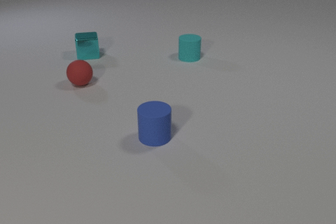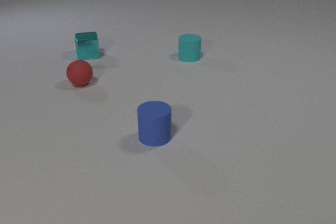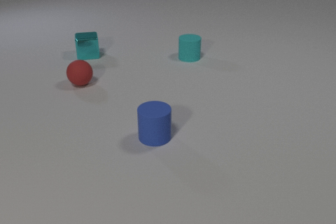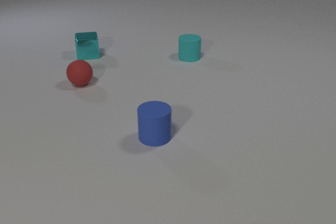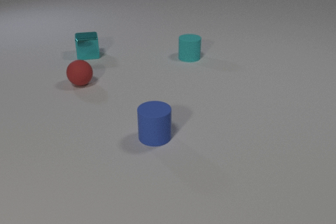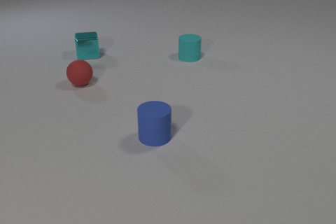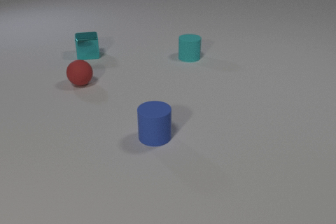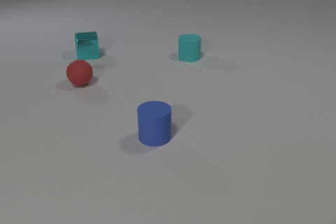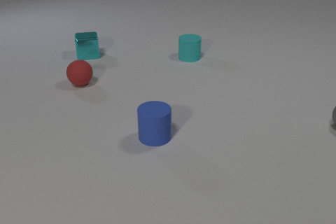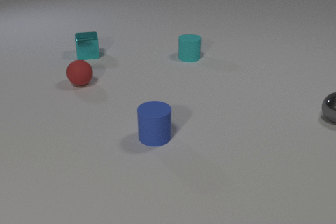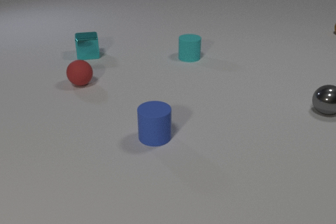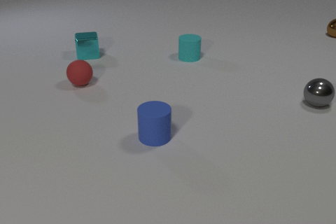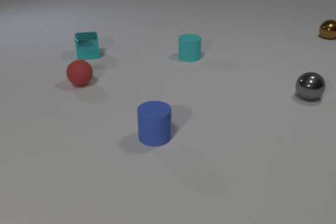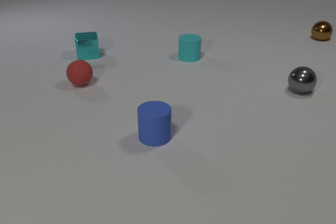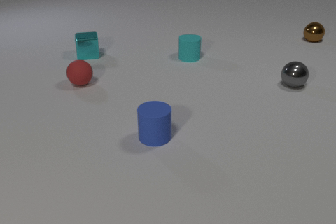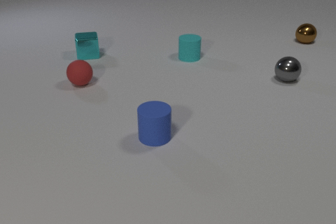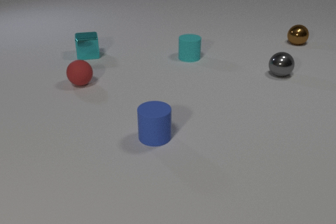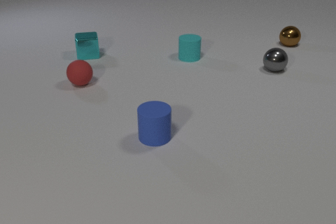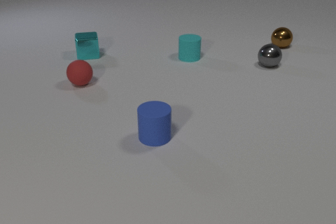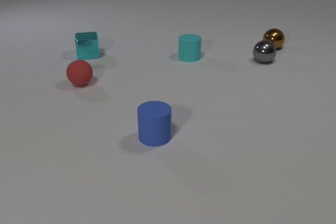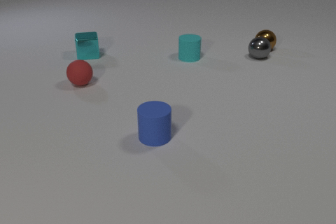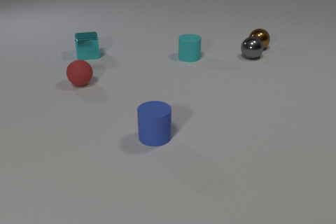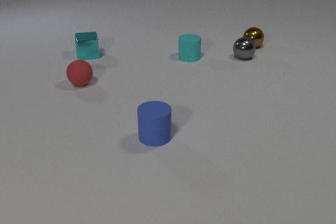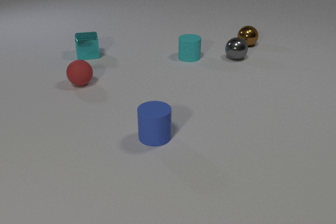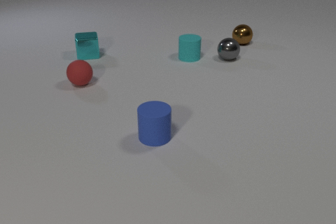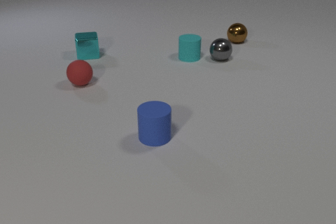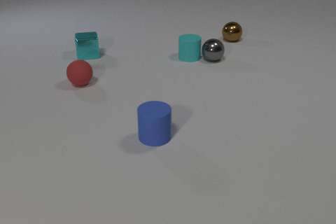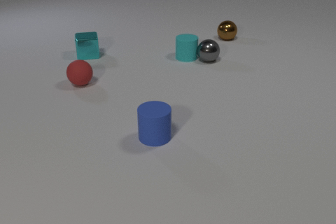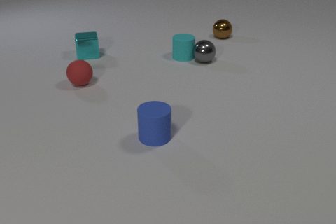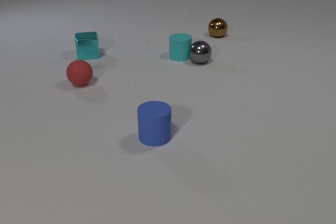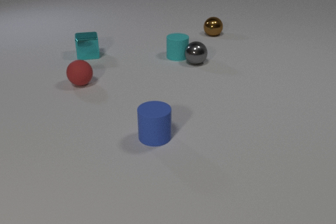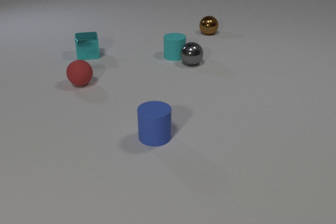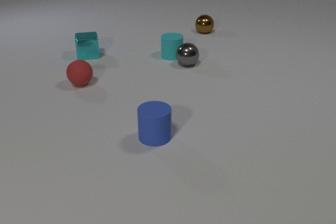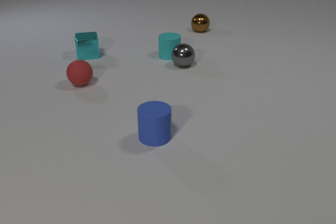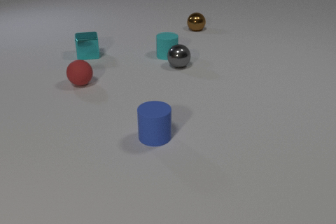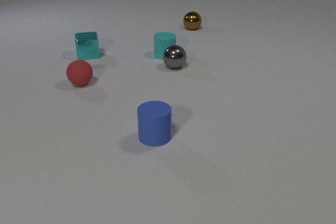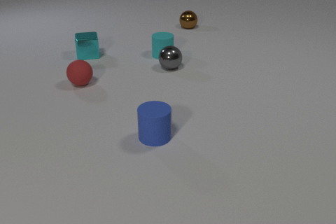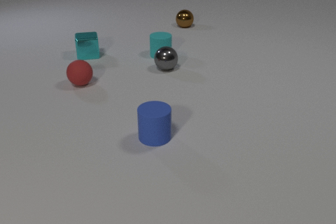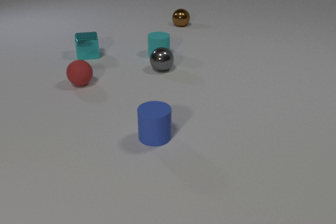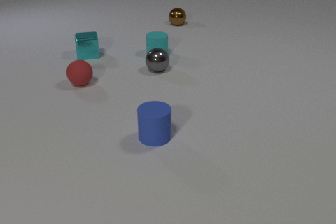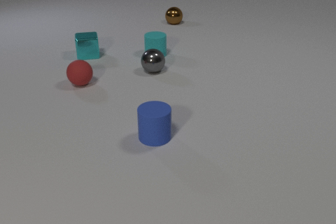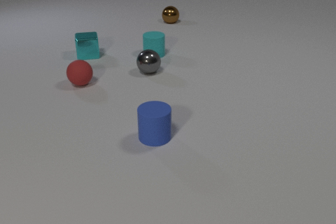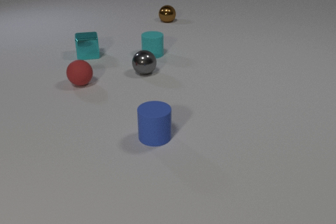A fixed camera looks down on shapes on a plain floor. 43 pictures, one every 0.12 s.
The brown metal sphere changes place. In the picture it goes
to the left.
The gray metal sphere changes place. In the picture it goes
to the left.
0.00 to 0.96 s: The gray metal sphere comes in at the right edge.
0.96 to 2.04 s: The gray metal sphere rolls away from the camera and to the left. The brown metal sphere comes in at the right edge, rolls toward the camera and to the left.
2.04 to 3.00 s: The gray metal sphere rolls to the left. The brown metal sphere rolls to the left. The gray metal sphere and the brown metal sphere collide.
3.00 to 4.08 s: The gray metal sphere rolls to the left and toward the camera. The brown metal sphere rolls to the left and away from the camera. The cyan rubber cylinder slides to the left. The gray metal sphere and the cyan rubber cylinder collide.
4.08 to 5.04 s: The gray metal sphere rolls to the left and toward the camera. The brown metal sphere rolls to the left and away from the camera. The cyan rubber cylinder slides to the left.
How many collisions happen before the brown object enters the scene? 0.
How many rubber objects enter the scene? 0.
How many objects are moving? 3.
